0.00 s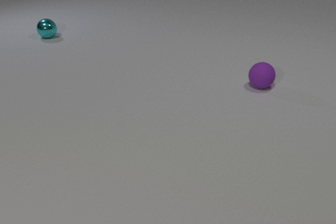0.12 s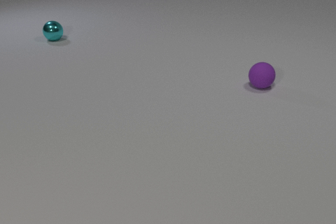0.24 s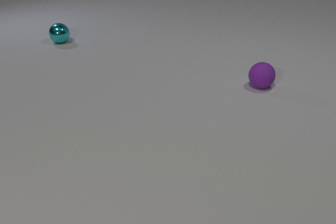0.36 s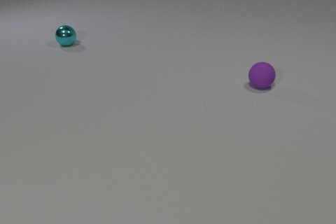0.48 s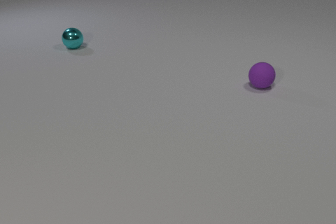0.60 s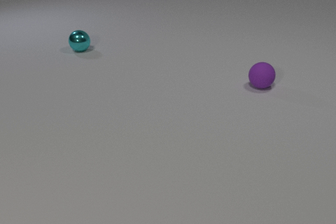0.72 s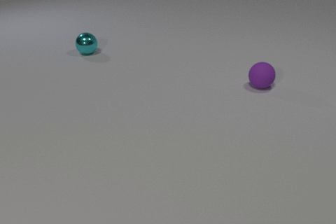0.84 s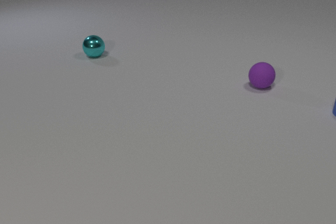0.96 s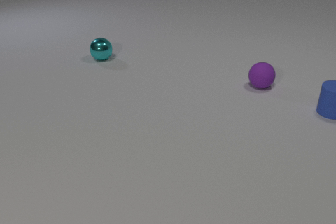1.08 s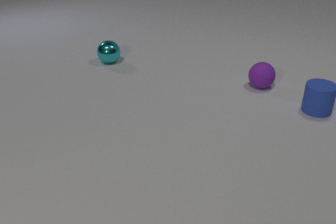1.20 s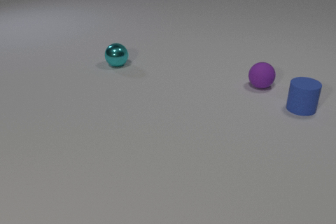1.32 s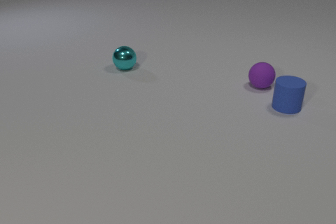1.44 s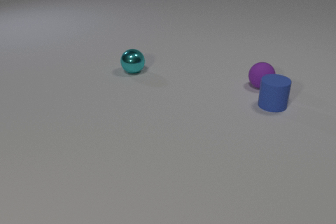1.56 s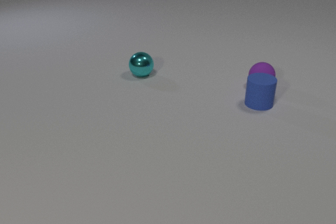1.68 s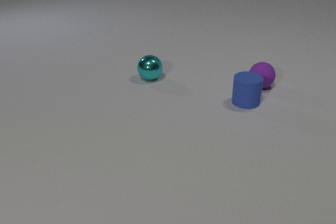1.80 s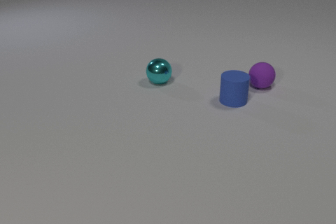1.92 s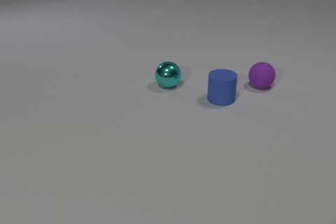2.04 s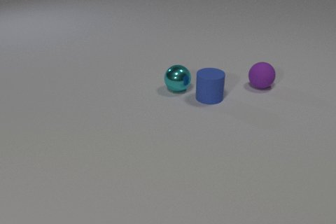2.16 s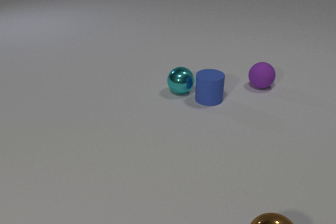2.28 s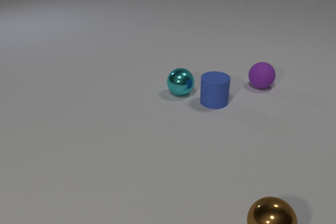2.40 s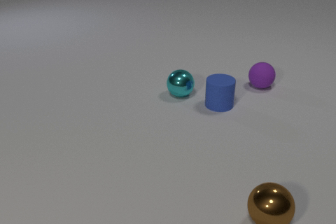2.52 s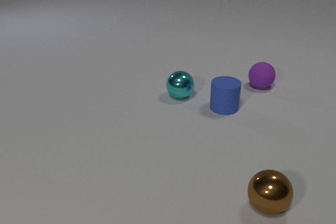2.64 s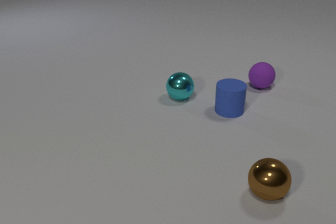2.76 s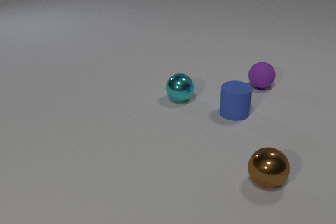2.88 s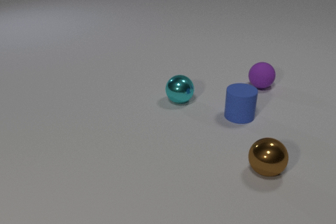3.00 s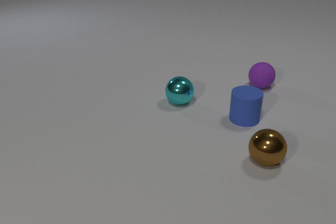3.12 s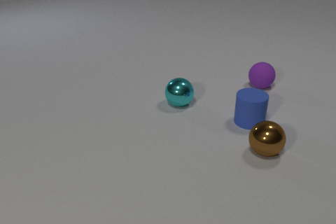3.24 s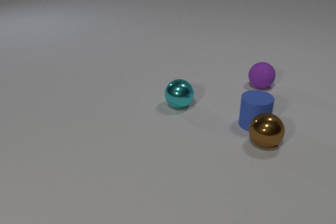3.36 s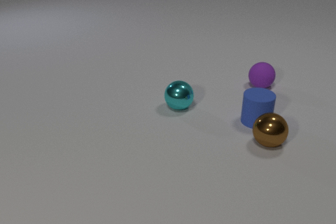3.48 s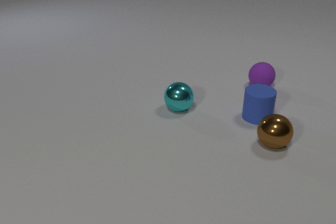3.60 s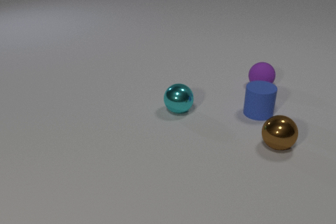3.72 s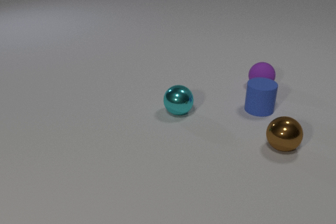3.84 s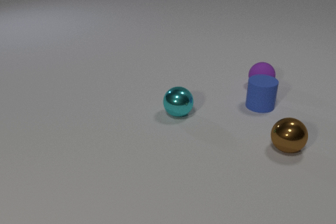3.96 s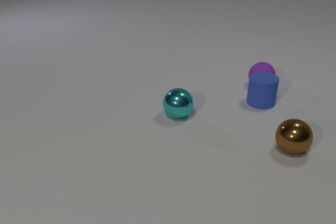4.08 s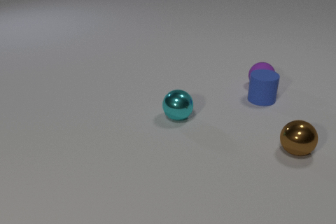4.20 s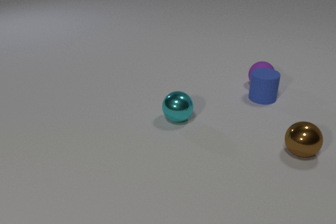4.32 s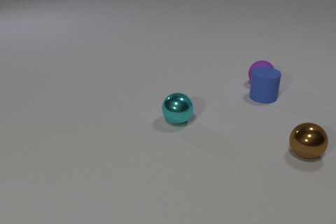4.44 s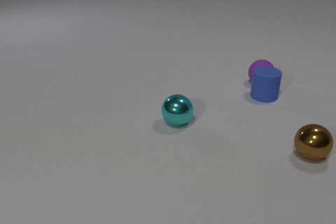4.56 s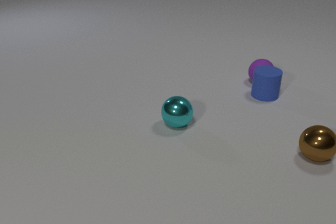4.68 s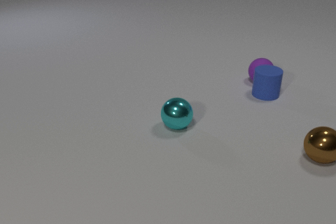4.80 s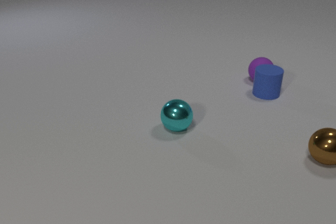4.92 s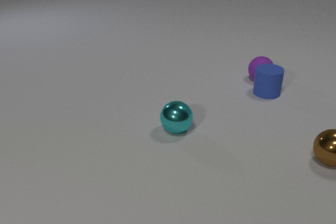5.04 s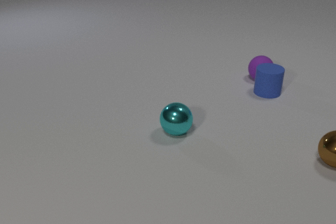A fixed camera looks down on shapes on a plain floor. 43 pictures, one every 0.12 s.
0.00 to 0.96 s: The blue rubber cylinder comes in at the right edge, slides to the left. The cyan metal sphere rolls toward the camera and to the right.
0.96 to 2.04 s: The blue rubber cylinder slides to the left. The cyan metal sphere rolls toward the camera and to the right.
2.04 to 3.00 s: The blue rubber cylinder slides toward the camera and to the right. The cyan metal sphere rolls toward the camera. The brown metal sphere comes in at the bottom edge, rolls away from the camera. The blue rubber cylinder and the cyan metal sphere collide.
3.00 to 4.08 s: The blue rubber cylinder slides away from the camera. The cyan metal sphere rolls toward the camera. The brown metal sphere rolls to the right and away from the camera. The blue rubber cylinder and the brown metal sphere collide.
4.08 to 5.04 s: The blue rubber cylinder slides away from the camera. The cyan metal sphere rolls toward the camera. The brown metal sphere rolls to the right. The purple rubber sphere rolls away from the camera. The blue rubber cylinder and the purple rubber sphere collide.
What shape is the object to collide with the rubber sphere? cylinder.
What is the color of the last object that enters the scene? brown.
What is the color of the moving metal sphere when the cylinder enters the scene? cyan.
